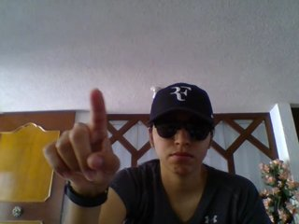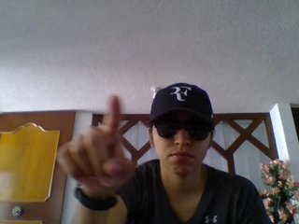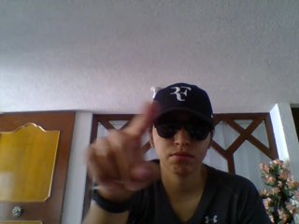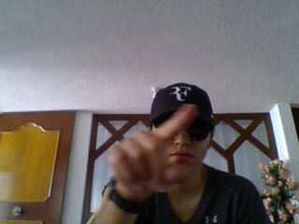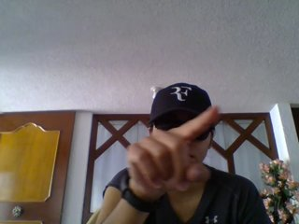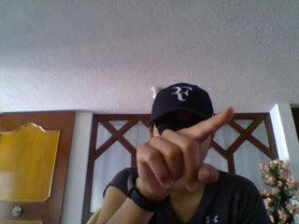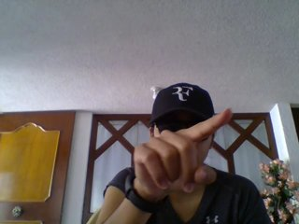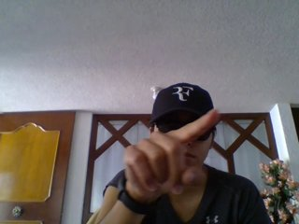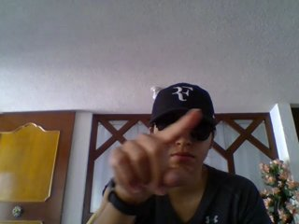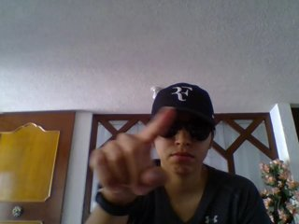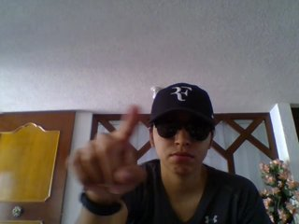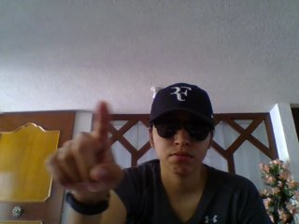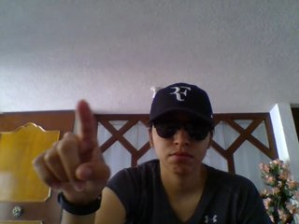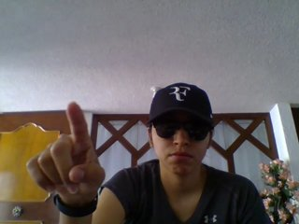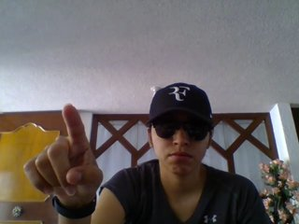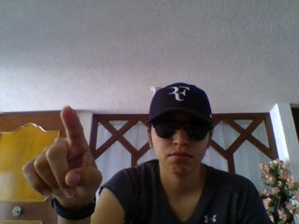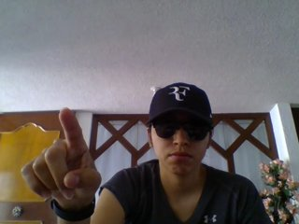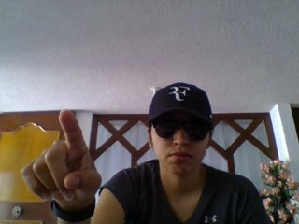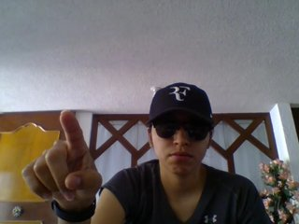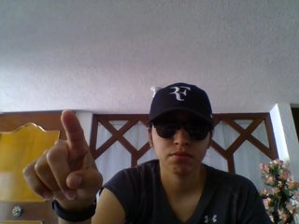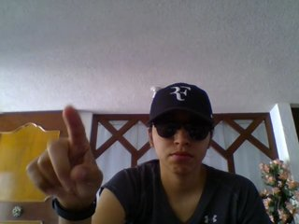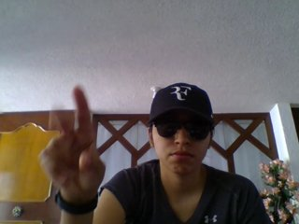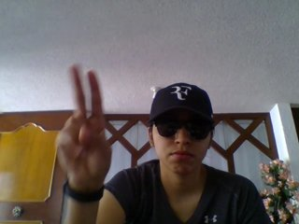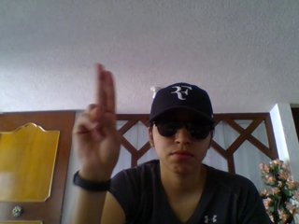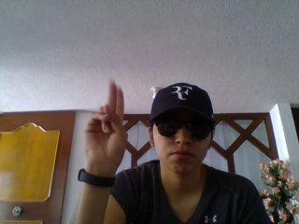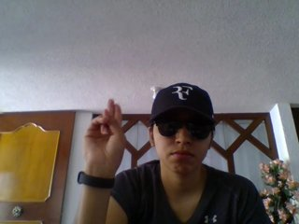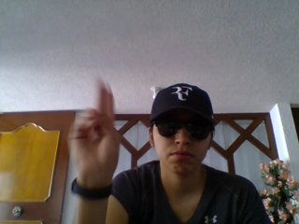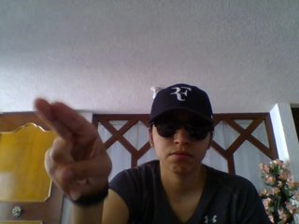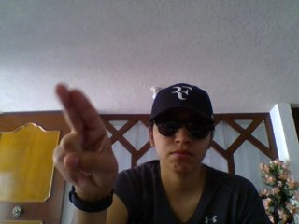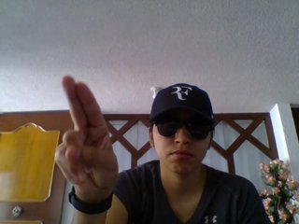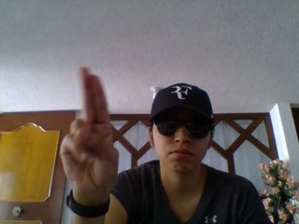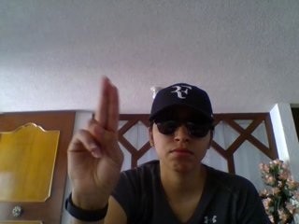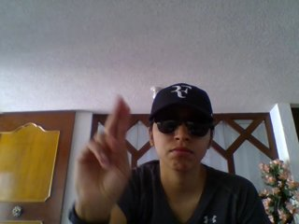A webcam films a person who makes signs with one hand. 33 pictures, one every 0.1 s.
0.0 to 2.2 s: Pointing with one finger.
2.3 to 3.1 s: Click with two fingers.
